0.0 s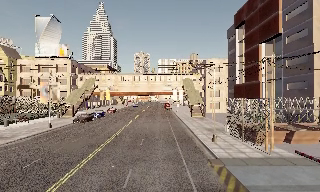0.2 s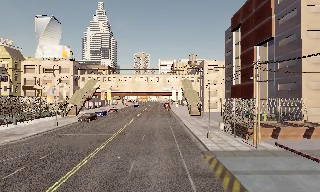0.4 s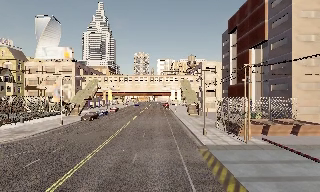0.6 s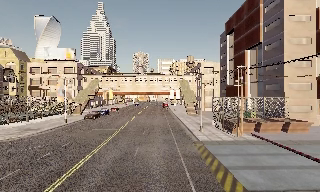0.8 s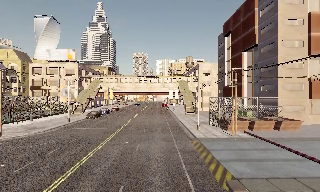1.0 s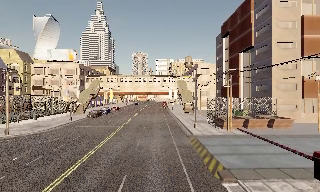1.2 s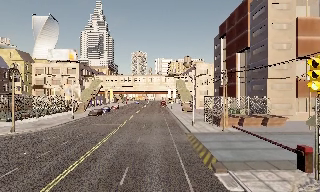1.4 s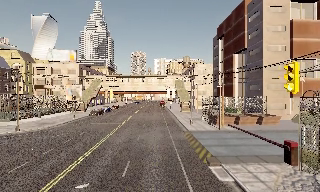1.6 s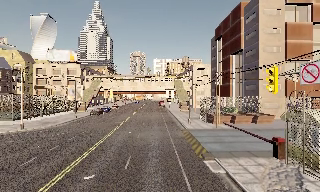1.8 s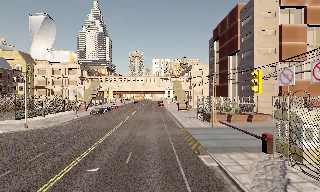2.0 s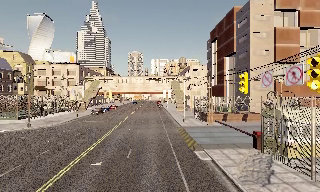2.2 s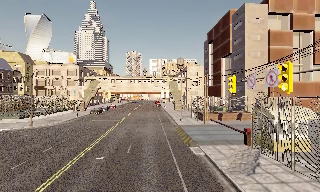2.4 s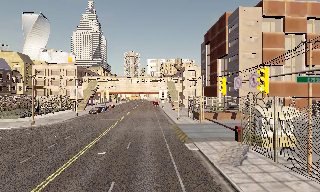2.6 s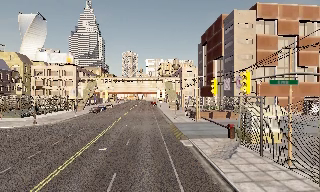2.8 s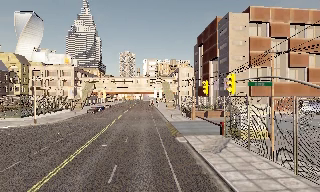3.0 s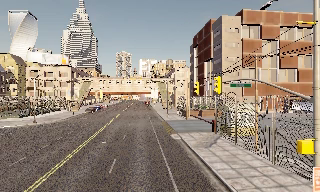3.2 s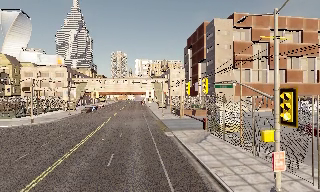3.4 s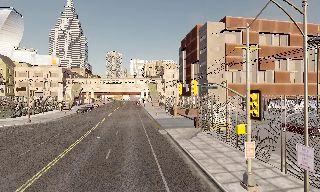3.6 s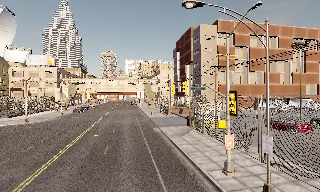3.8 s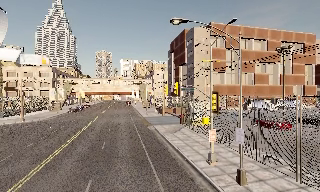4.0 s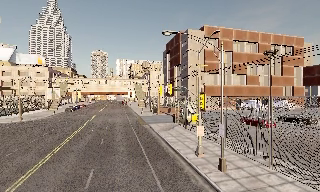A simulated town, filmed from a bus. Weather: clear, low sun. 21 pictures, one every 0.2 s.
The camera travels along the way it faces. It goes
backward.
0.0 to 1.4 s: The camera travels backward, about 8 m, so what stands in front gets smaller. It loses speed.
1.4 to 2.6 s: The camera travels backward, about 6 m, so what stands in front gets smaller.
2.6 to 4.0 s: The camera pans to its right, which is clockwise from overhead, by about 10 degrees. It travels backward, about 8 m, so what stands in front gets smaller.
The film runs backward here.
